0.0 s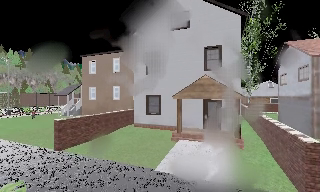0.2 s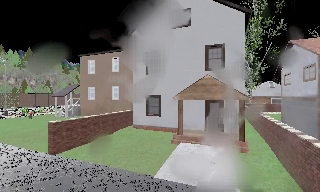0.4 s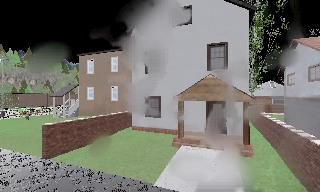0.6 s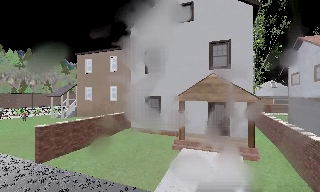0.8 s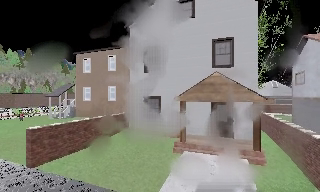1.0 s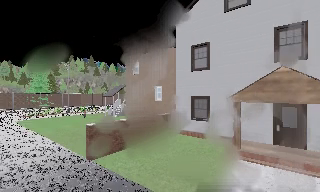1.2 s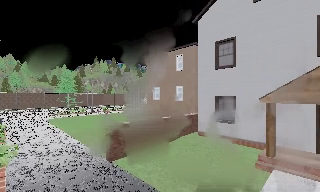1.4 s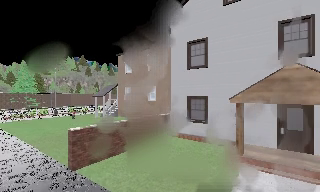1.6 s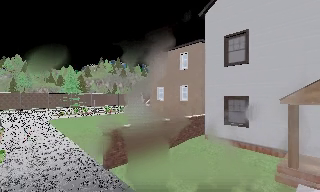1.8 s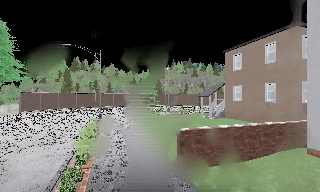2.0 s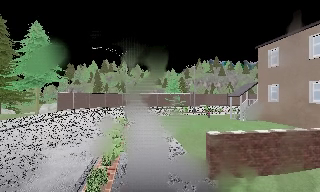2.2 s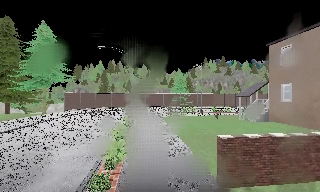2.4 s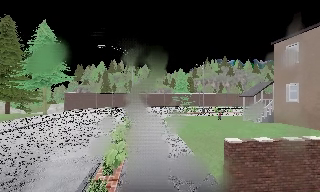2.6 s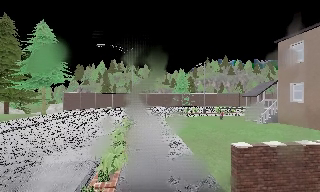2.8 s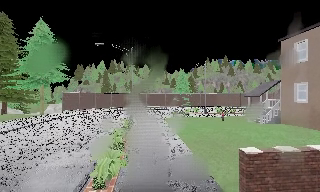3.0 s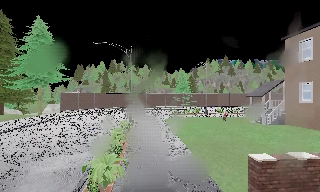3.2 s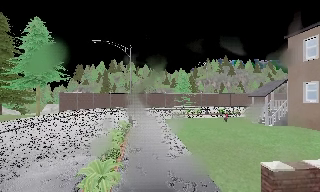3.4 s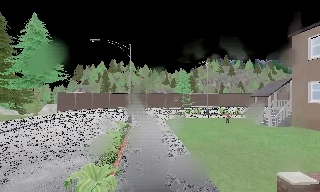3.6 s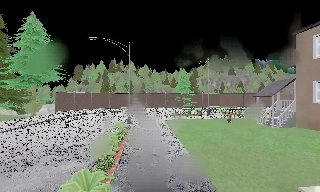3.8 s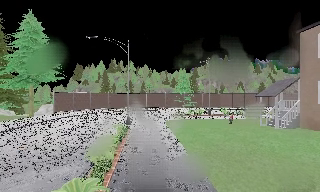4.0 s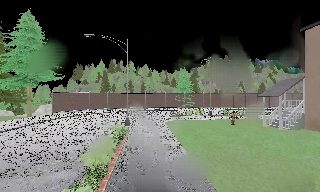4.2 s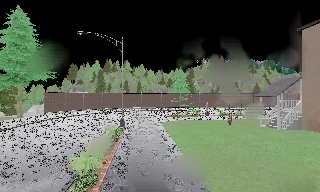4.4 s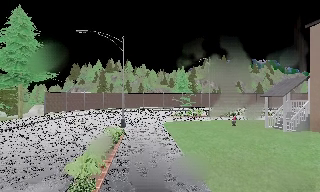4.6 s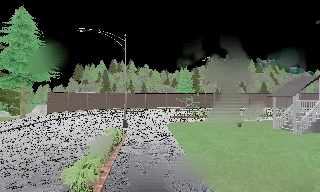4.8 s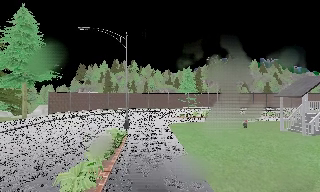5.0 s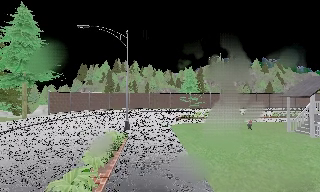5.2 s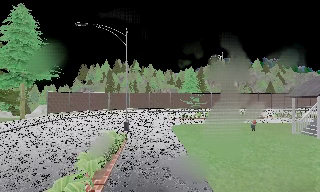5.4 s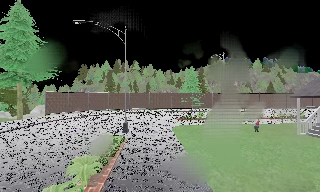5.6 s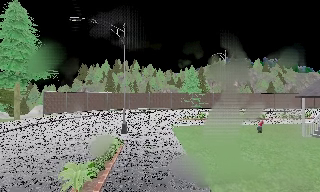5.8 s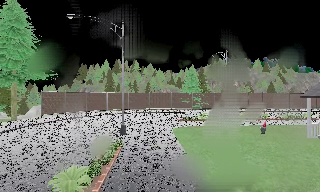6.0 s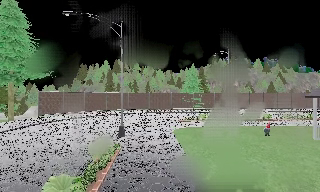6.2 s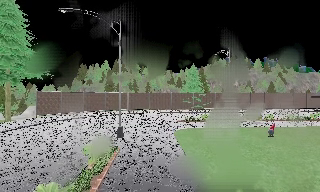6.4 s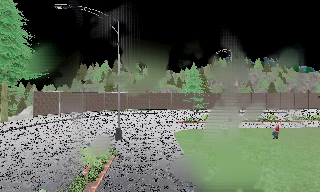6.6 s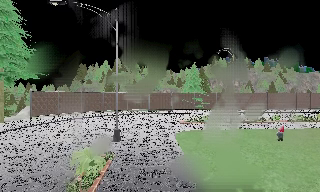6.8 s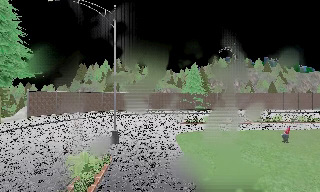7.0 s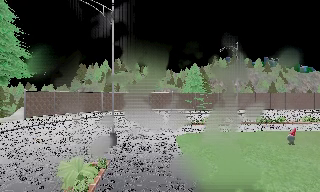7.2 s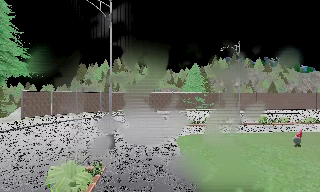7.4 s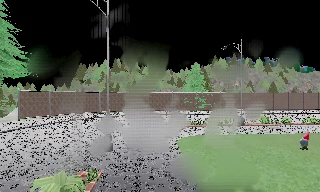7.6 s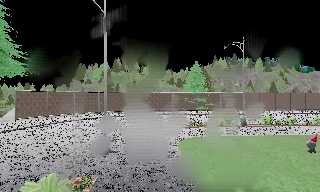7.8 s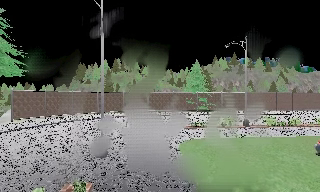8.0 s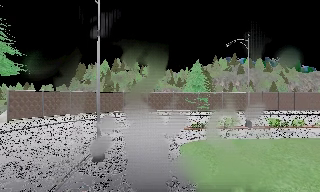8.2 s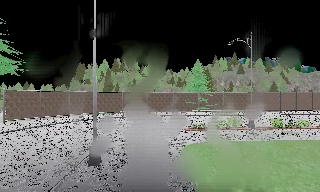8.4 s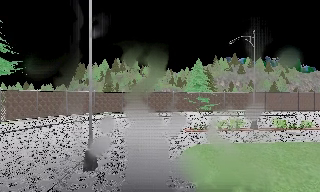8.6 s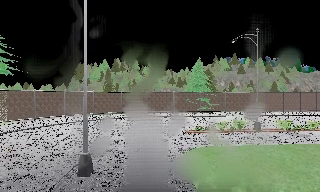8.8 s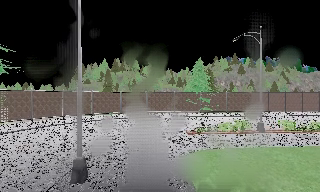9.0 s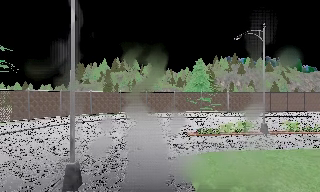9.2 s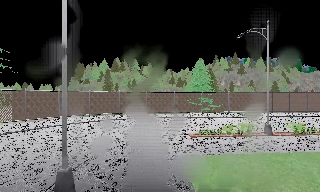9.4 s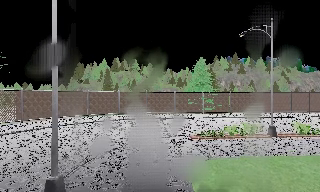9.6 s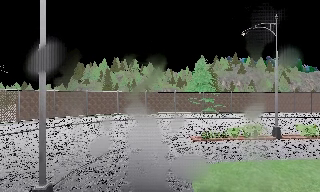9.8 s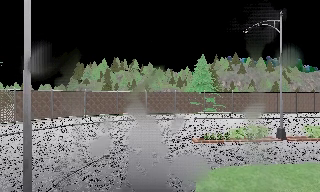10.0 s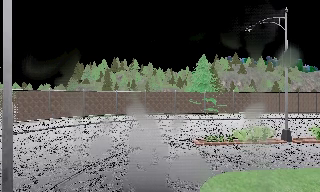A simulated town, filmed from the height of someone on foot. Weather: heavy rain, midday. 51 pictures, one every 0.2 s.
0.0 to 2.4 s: The camera swings to its left by about 60 degrees, and the scene slides to the right. It travels forward, about 4.5 m.
2.4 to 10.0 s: The camera travels forward, about 14 m, so what stands in front looms larger.
The film runs forward here.
